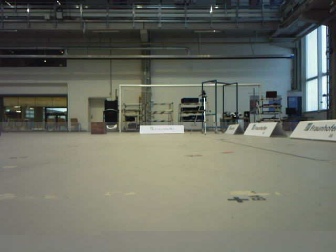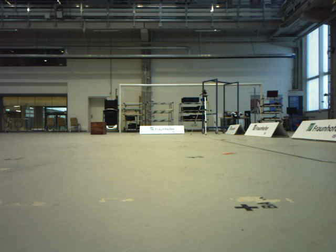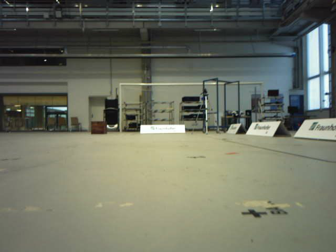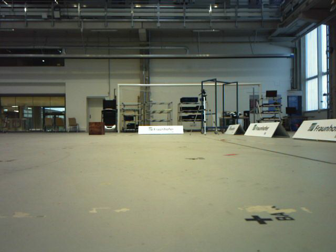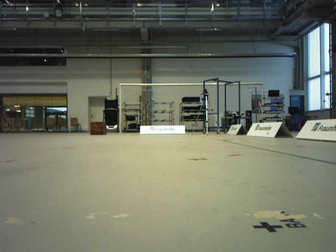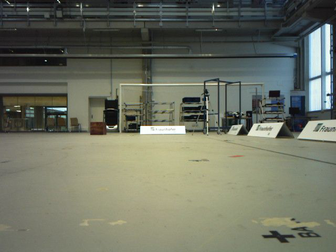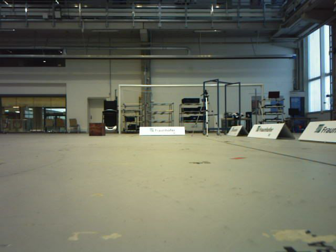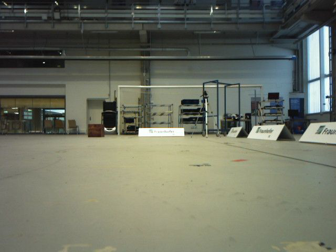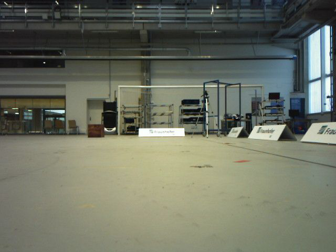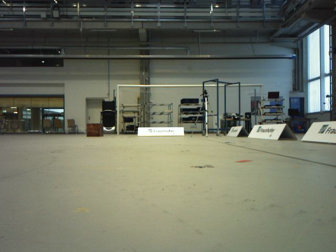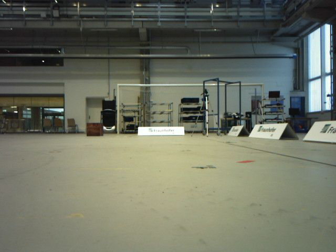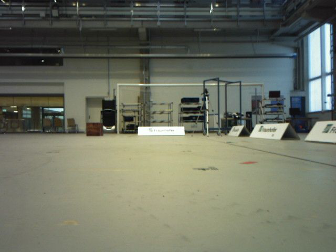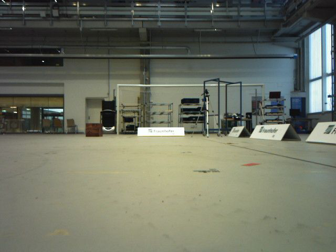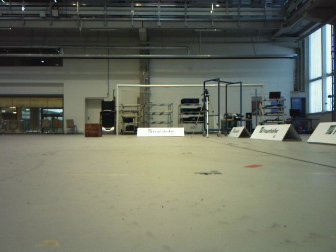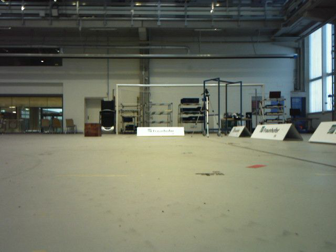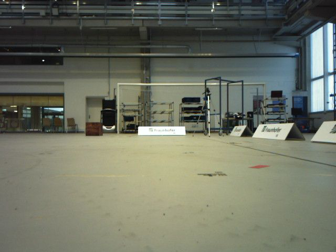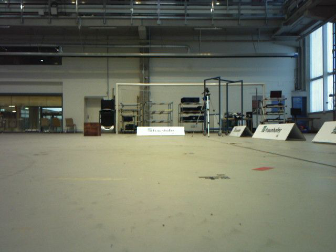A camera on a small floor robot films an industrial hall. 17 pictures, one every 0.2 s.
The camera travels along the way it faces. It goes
forward.
0.0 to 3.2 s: The camera travels forward, about 0.7 m, so what stands in front looms larger.
The film runs forward here.
